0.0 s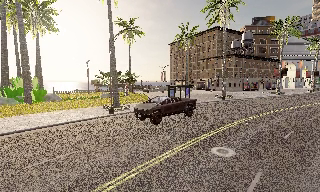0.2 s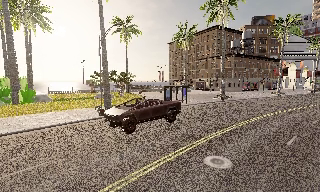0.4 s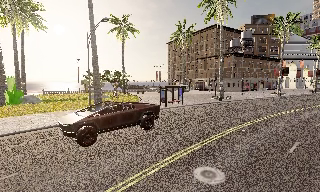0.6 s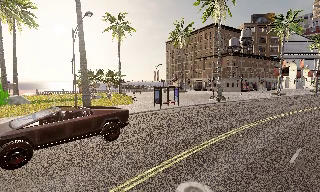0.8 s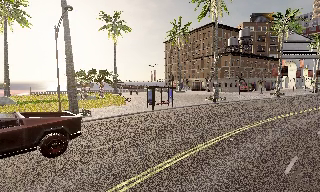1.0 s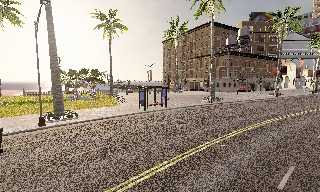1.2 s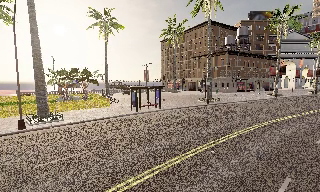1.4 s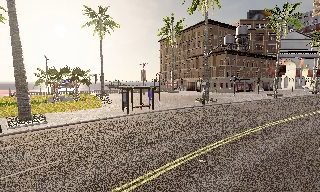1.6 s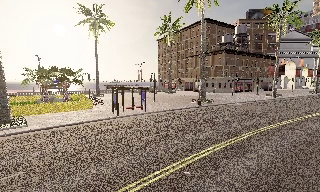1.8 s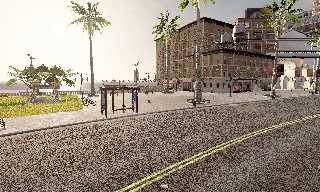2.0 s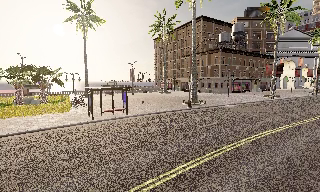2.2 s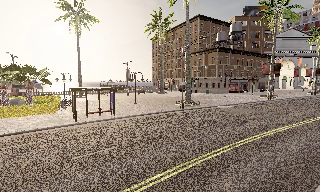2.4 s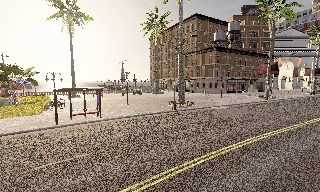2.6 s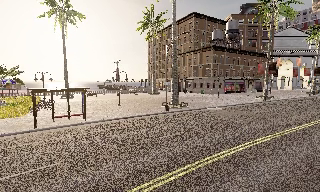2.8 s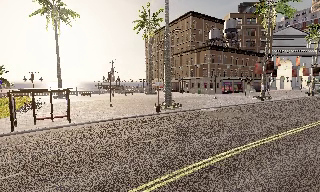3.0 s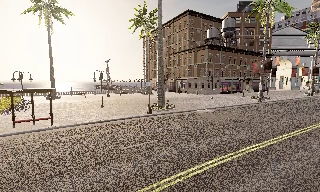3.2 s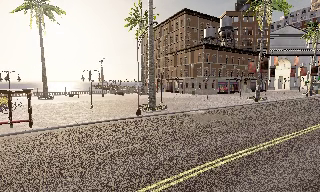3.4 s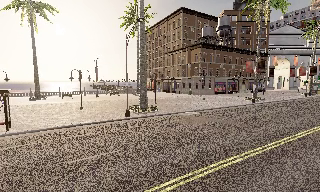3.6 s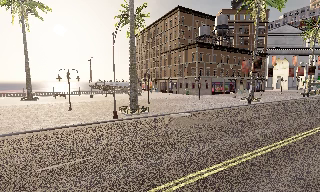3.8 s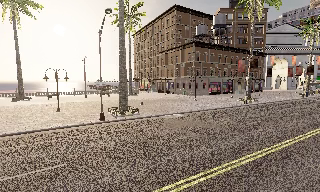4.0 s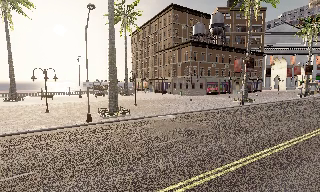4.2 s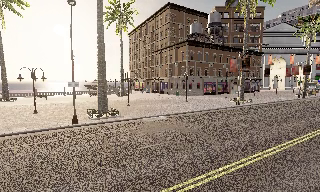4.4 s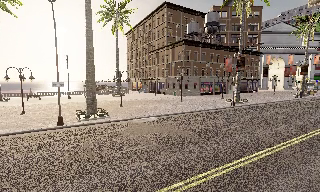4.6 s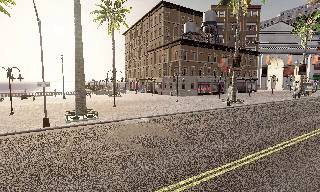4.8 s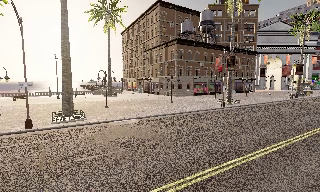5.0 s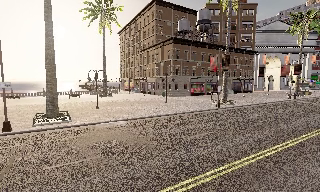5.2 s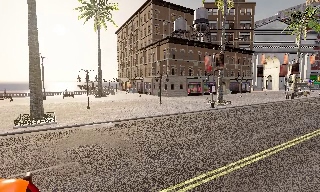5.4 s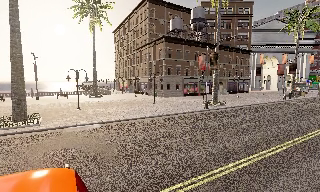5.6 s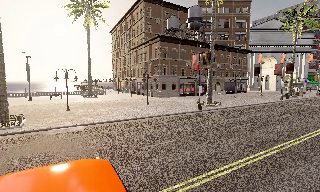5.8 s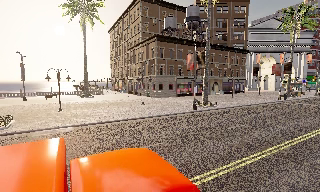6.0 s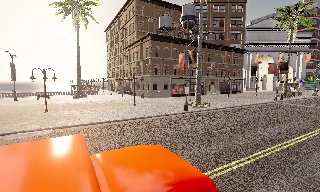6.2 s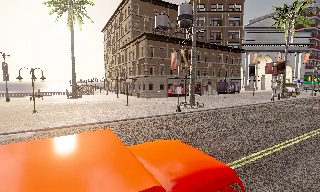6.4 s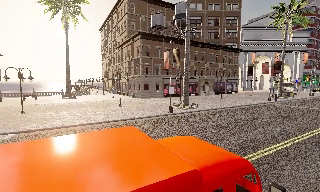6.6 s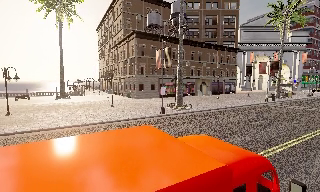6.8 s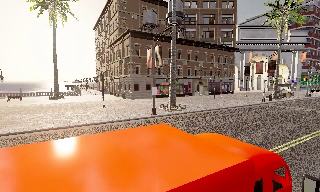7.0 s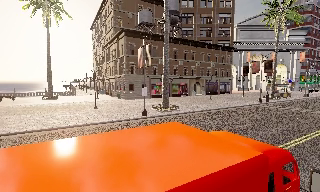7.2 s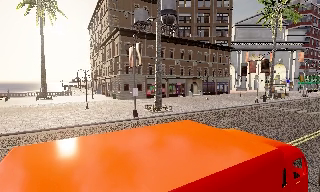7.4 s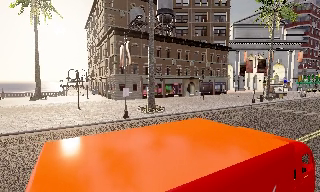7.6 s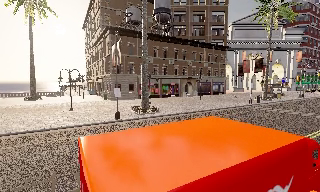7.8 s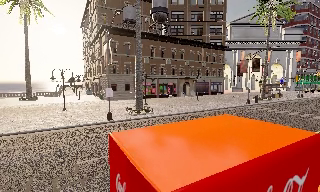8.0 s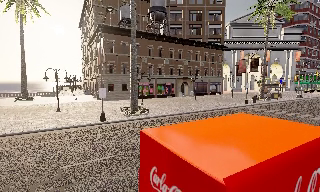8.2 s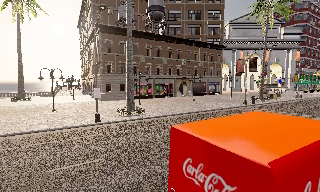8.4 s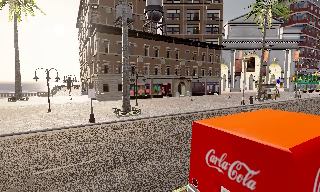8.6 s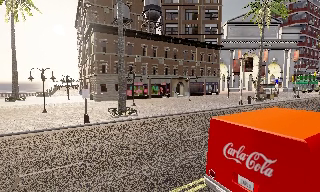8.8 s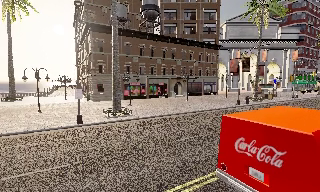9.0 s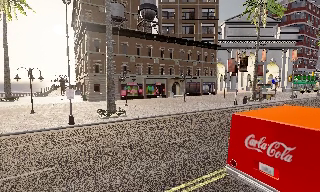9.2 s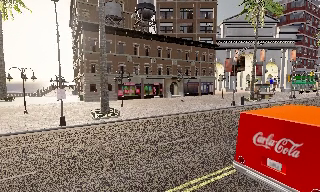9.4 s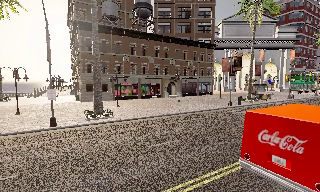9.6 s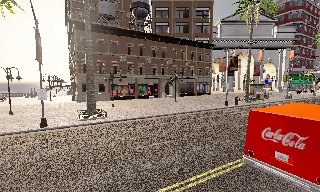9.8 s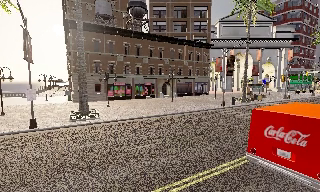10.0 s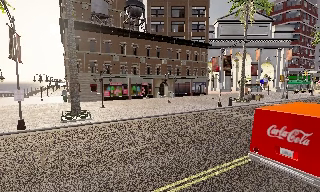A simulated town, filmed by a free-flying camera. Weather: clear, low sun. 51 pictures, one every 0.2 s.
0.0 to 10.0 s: The camera travels to its right and forward, about 50 m, so close, fixed things drift to the left. It loses speed.
The film runs forward here.
